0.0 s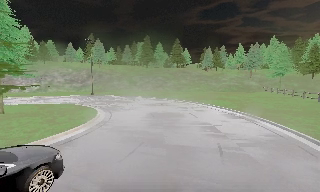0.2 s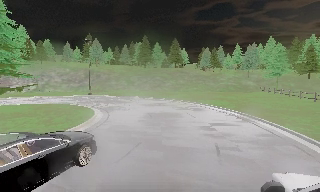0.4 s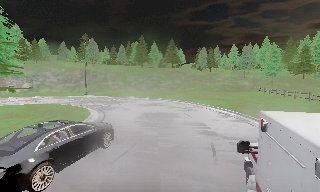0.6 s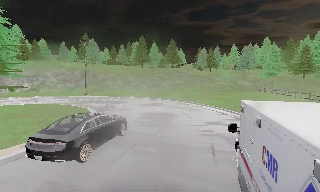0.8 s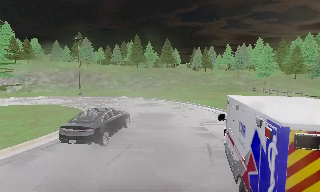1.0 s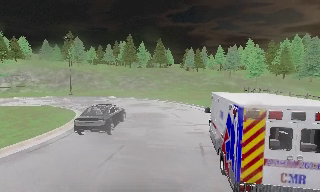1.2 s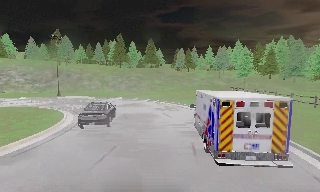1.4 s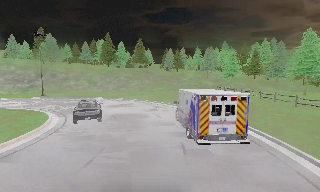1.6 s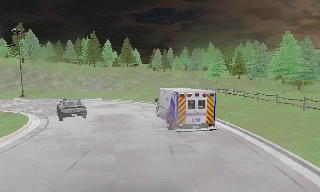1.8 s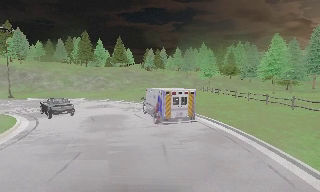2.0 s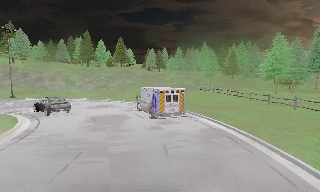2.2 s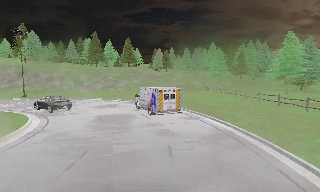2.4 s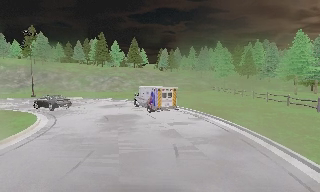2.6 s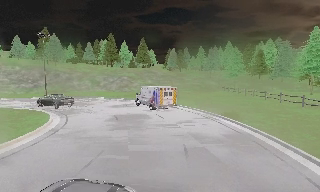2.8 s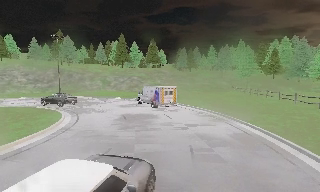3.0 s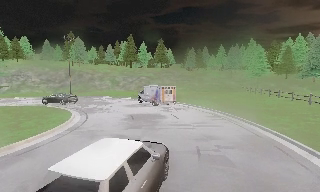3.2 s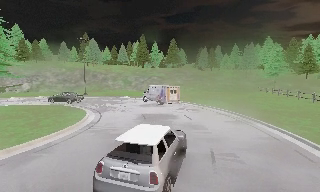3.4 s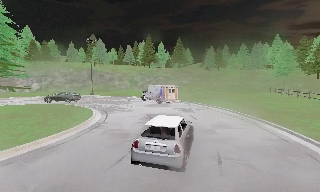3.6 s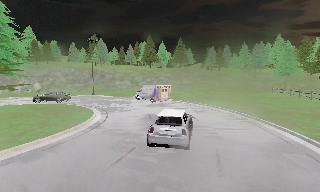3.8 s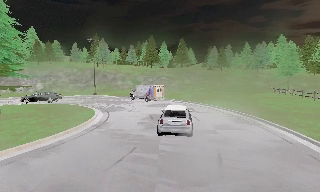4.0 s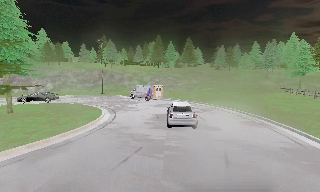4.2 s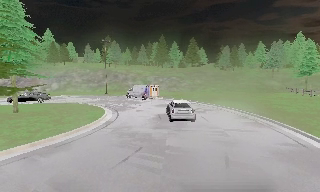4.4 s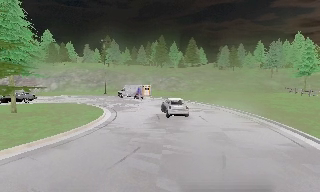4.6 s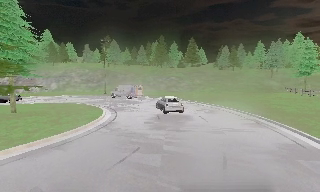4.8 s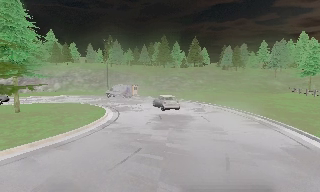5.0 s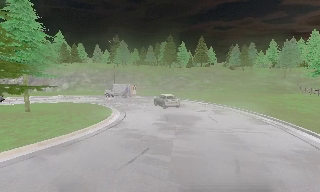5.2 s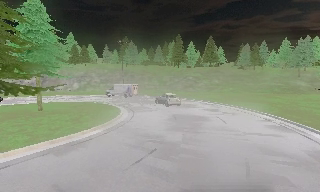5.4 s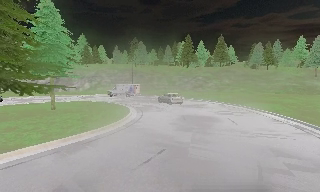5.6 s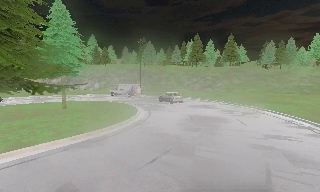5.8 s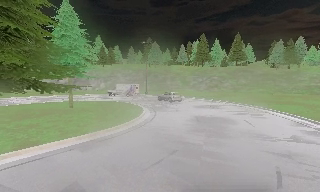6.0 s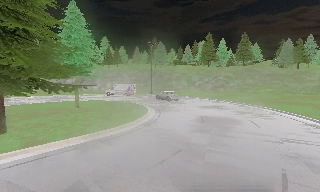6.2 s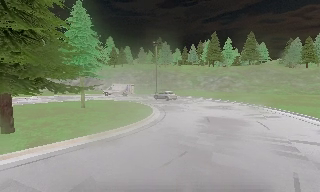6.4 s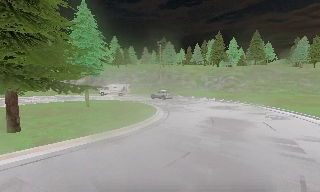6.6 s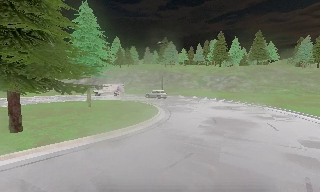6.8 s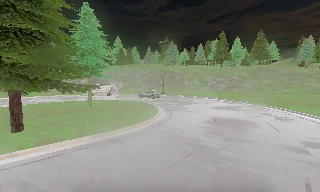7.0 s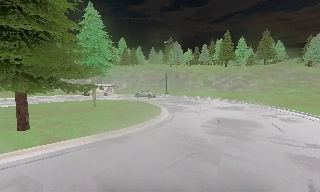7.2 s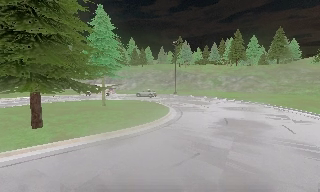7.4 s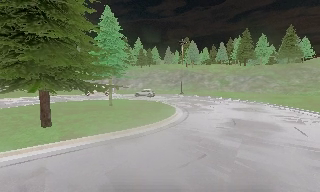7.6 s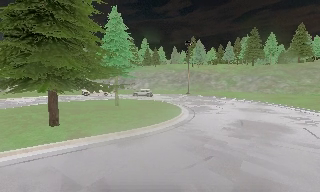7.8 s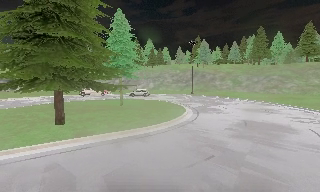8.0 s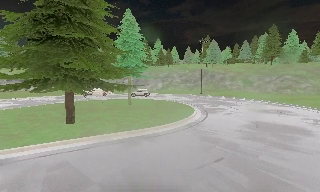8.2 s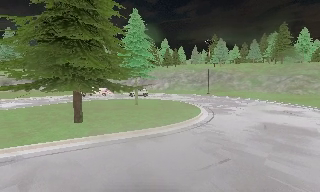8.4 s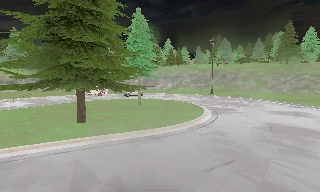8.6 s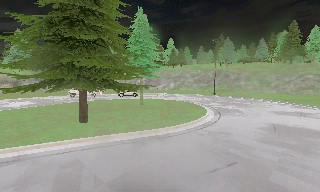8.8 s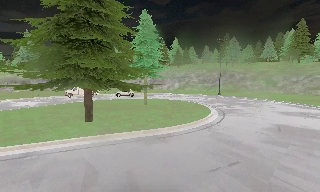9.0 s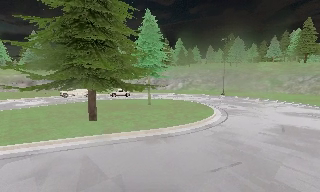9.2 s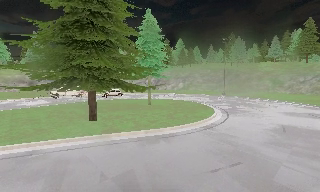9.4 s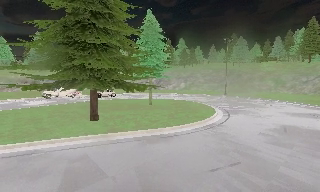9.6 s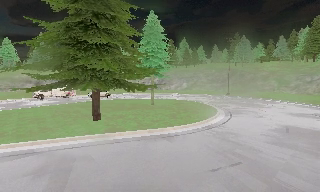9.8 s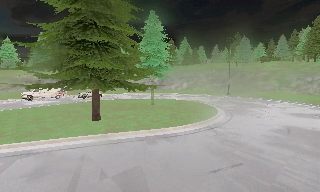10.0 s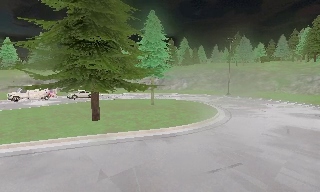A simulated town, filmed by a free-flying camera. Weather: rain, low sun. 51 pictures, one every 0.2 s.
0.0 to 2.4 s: The camera pans to its right, which is clockwise from overhead, by about 15 degrees. It travels forward, about 0.5 m, so what stands in front looms larger.
2.4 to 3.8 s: The camera pans to its left, which is counterclockwise from overhead, by about 15 degrees.
3.8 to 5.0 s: The camera shifts only a little, or ends up much as it began.
5.0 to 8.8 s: The camera swings to its left by about 35 degrees, and the scene slides to the right. It travels to its right, about 1 m.
8.8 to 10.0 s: The camera shifts only a little, or ends up much as it began.
The film runs forward here.
